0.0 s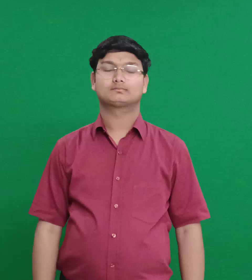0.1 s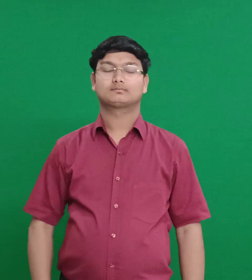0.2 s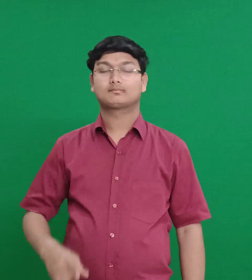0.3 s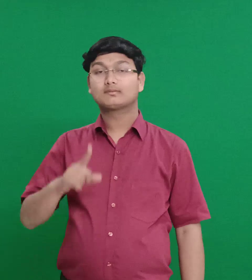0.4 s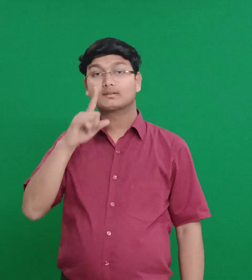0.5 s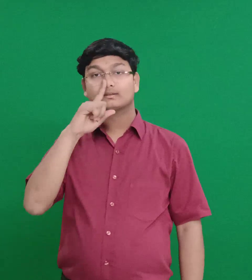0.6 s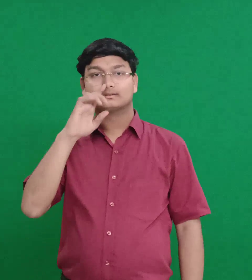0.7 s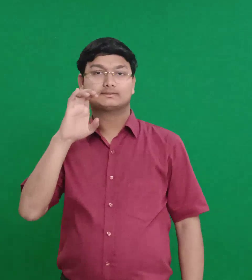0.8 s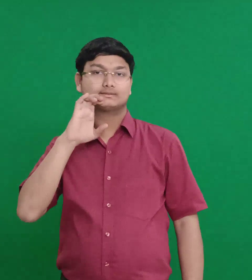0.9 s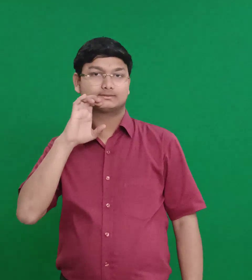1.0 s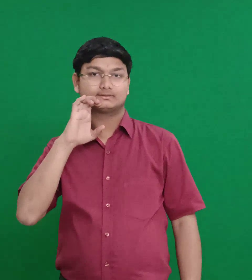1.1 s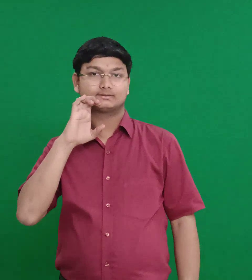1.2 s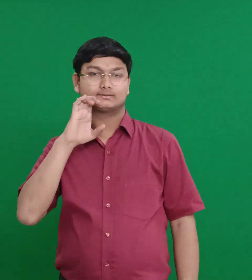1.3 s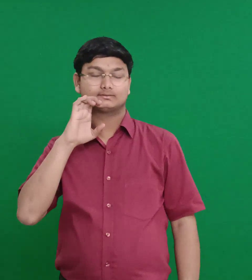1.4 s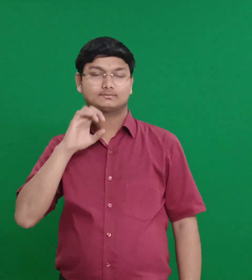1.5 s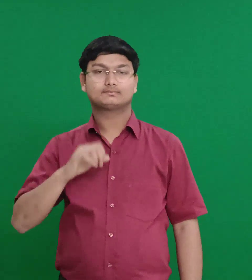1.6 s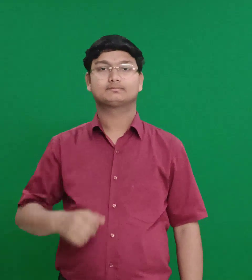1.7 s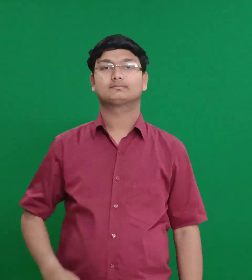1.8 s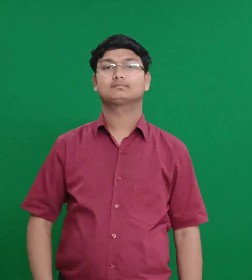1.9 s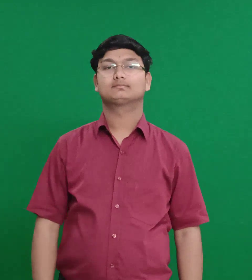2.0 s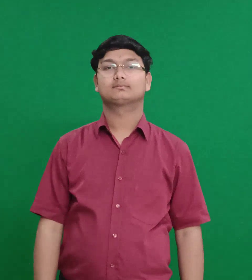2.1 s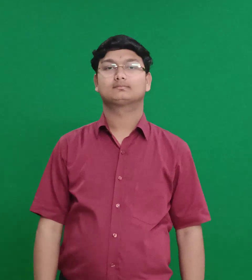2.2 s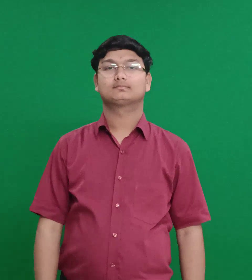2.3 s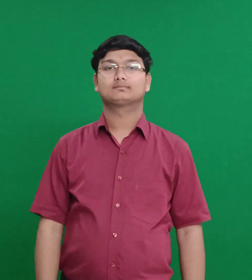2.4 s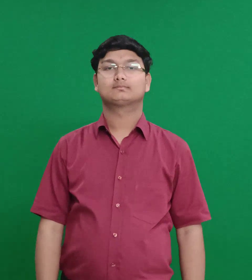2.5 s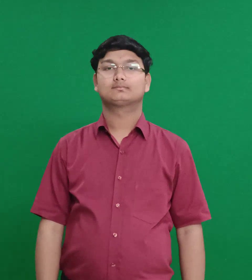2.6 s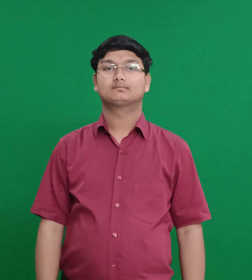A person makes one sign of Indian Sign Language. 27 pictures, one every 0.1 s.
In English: esther (hadassah)
